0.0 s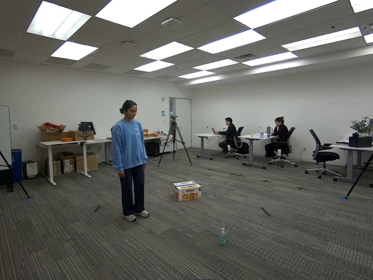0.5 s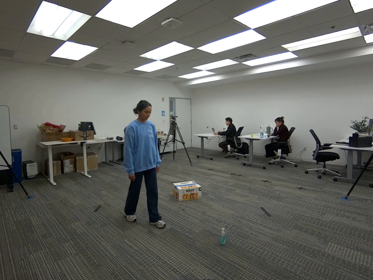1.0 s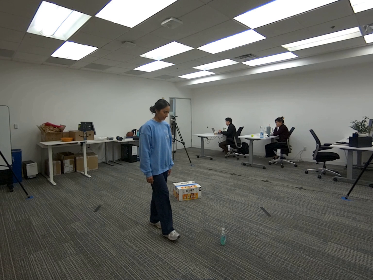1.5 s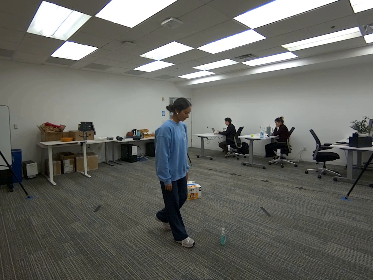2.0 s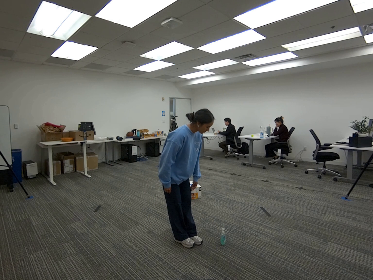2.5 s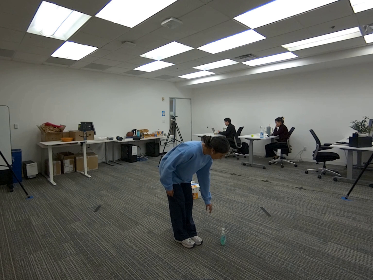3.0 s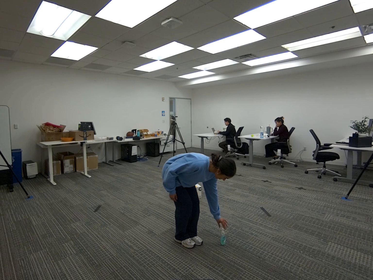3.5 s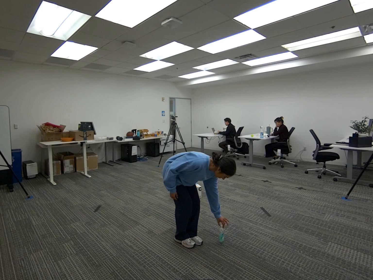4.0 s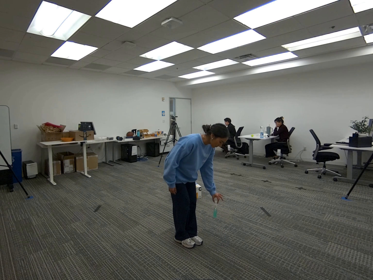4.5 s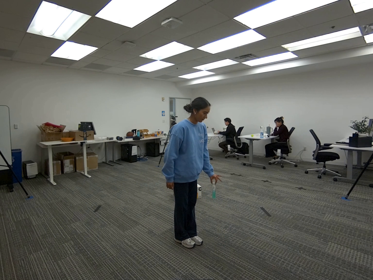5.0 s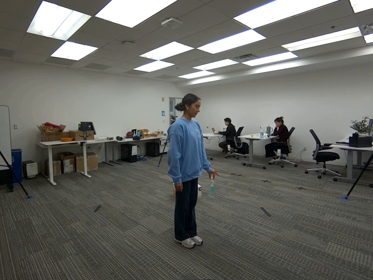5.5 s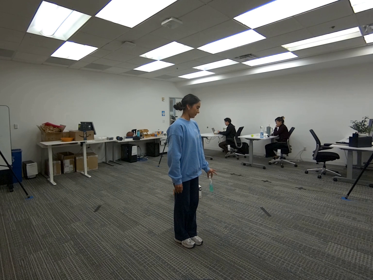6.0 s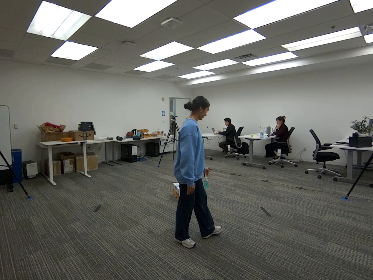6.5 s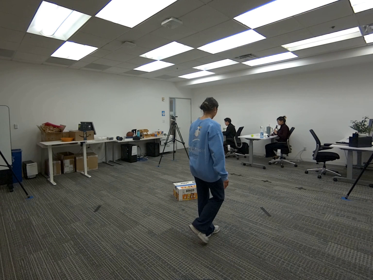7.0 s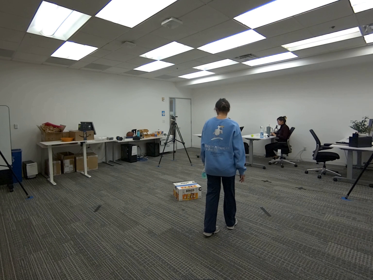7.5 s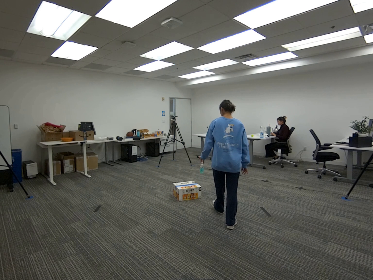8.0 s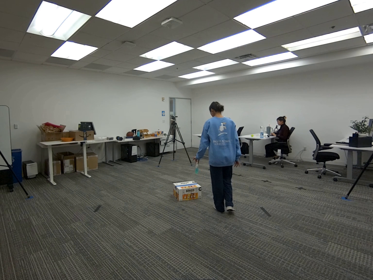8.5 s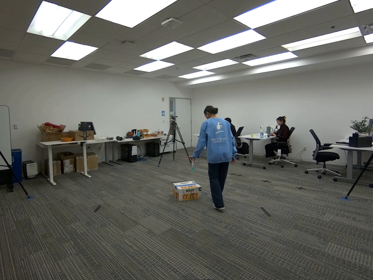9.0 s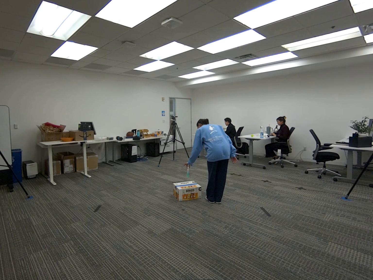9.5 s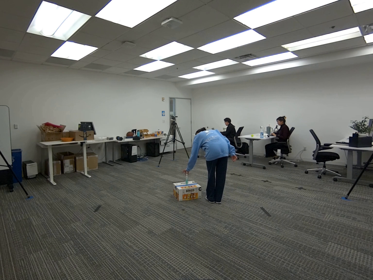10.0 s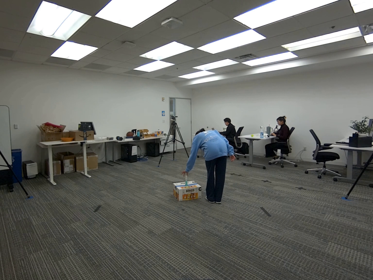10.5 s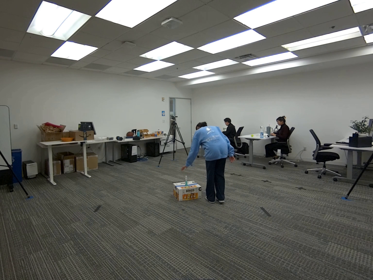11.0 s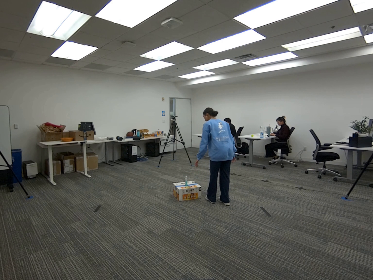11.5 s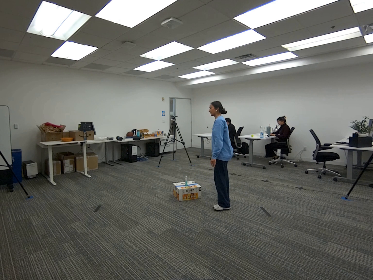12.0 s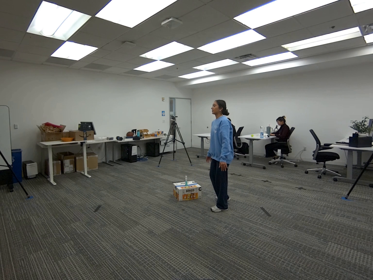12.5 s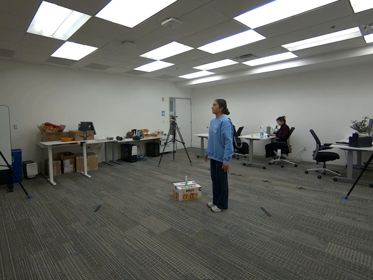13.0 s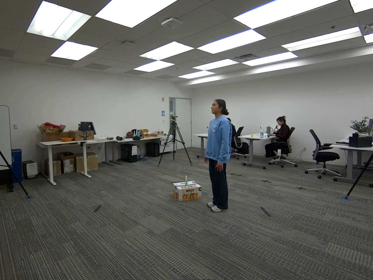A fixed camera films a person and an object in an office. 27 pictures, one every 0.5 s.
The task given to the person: Walk to the hand soap on the ground, pick the soap with your left hand and place it on top of the snack box.
